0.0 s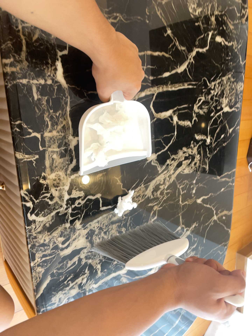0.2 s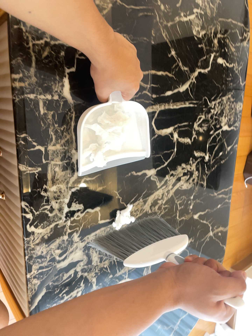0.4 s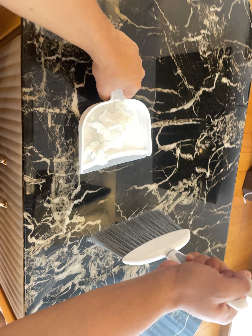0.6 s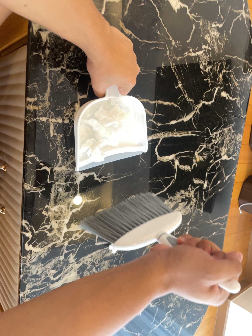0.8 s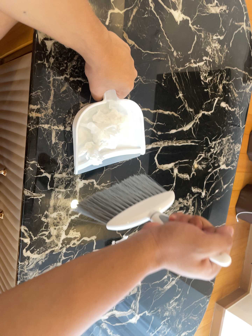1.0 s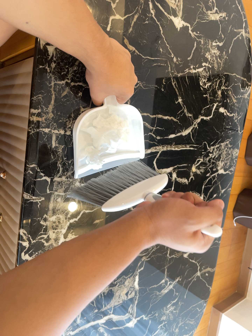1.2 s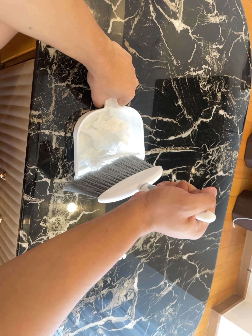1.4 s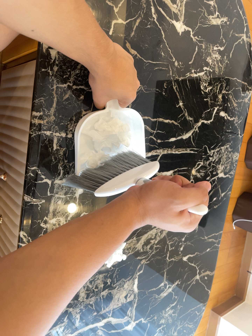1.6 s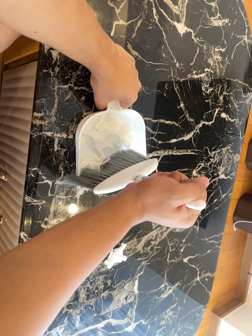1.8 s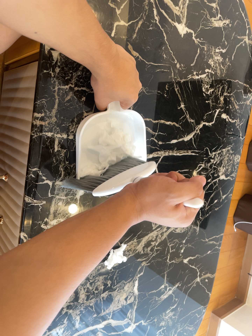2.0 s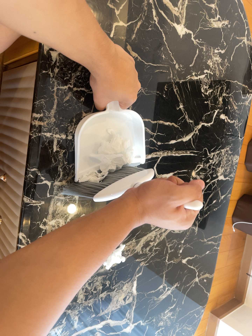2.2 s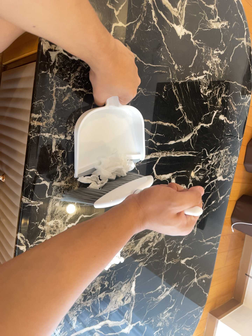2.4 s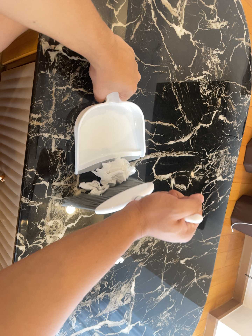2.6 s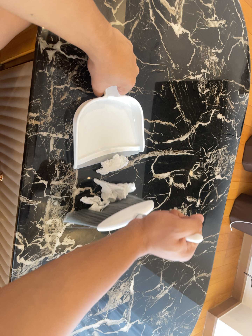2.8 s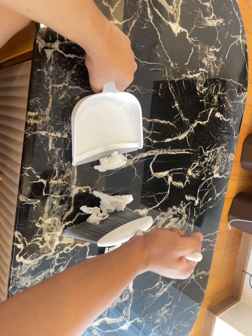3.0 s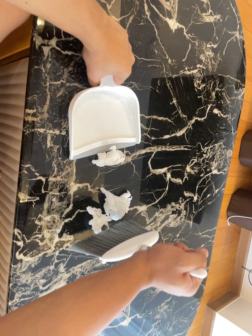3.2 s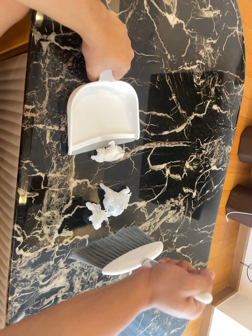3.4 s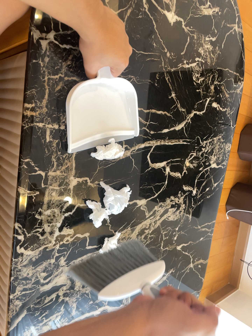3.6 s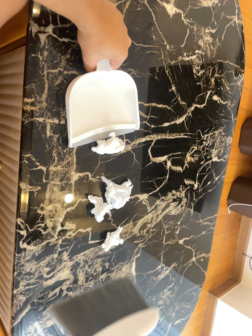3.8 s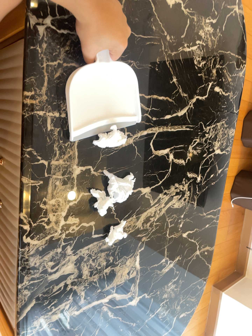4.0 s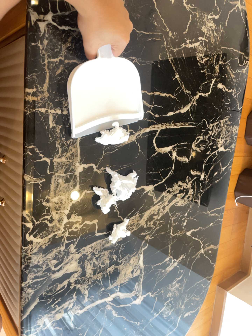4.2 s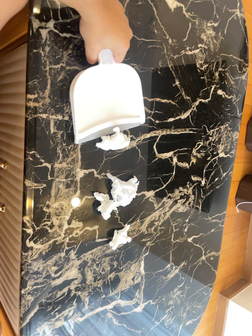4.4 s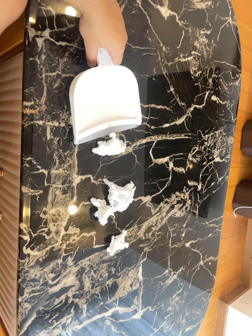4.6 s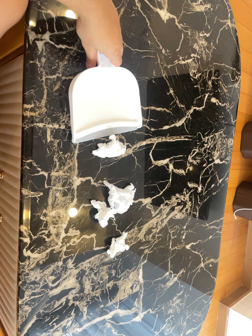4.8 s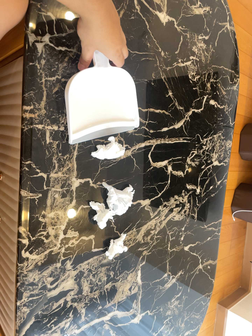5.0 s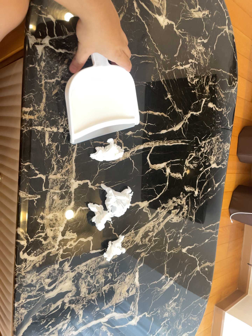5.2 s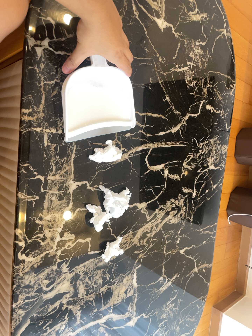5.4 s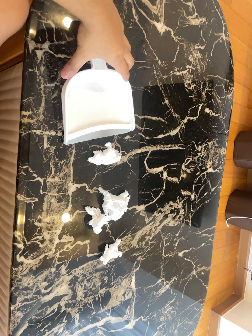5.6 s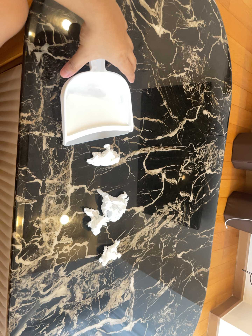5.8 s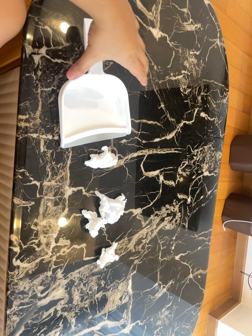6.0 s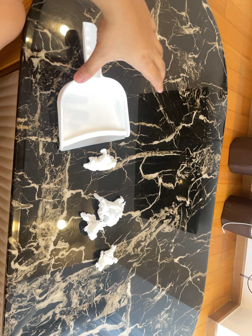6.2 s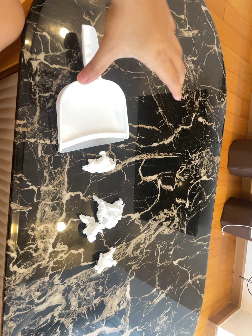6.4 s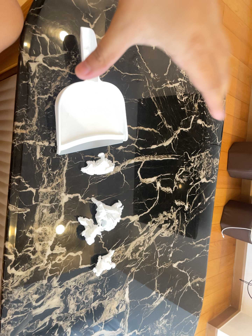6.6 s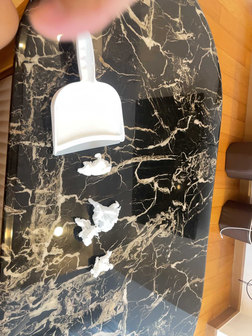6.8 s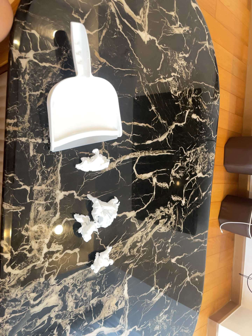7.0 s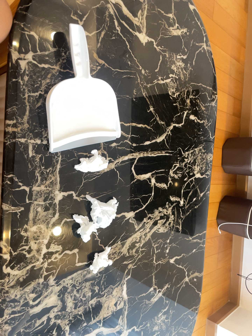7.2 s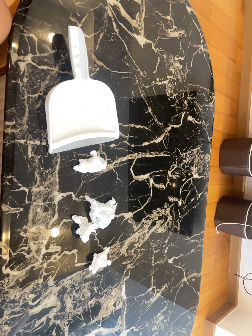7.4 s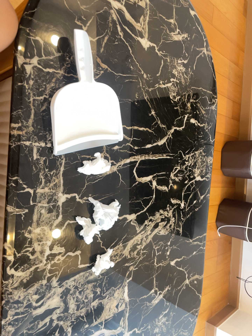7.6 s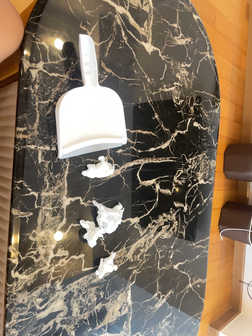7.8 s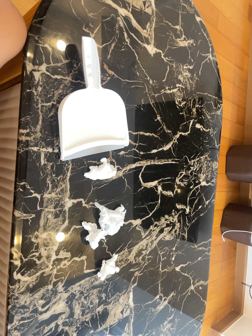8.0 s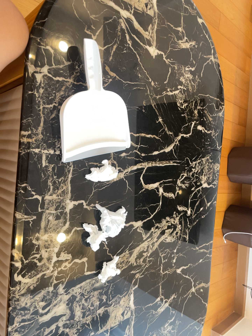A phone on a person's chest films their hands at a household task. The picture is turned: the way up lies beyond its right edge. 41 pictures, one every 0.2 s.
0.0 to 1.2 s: The camera rolls about its line of sight by about 10 degrees, and the scene rotates clockwise.
1.2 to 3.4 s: The camera keeps its place and its aim.
3.4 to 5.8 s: The camera shifts only a little, or ends up much as it began.
5.8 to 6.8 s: The camera keeps its place and its aim.
6.8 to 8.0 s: The camera shifts only a little, or ends up much as it began.
The film runs backward here.
